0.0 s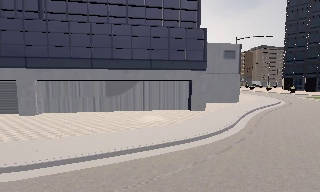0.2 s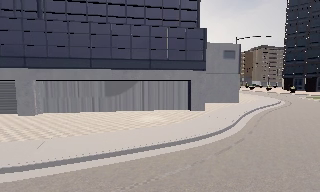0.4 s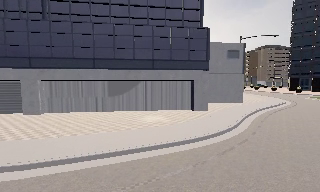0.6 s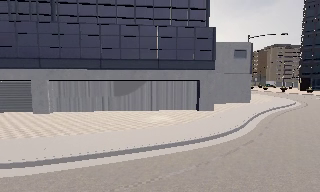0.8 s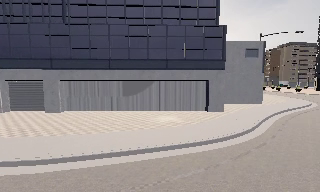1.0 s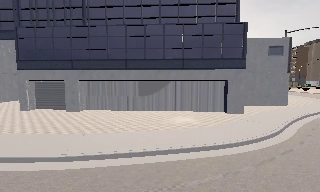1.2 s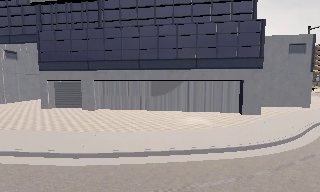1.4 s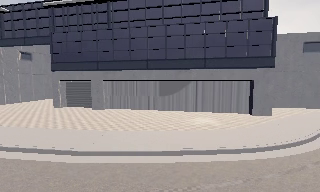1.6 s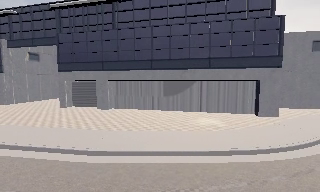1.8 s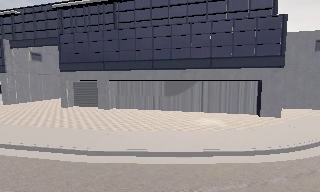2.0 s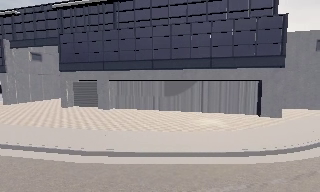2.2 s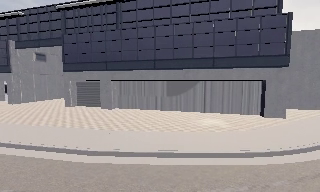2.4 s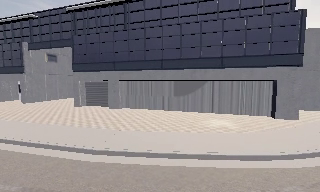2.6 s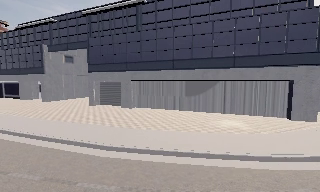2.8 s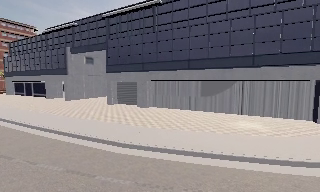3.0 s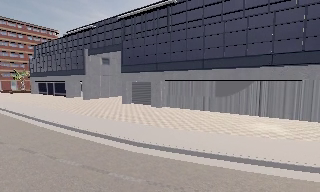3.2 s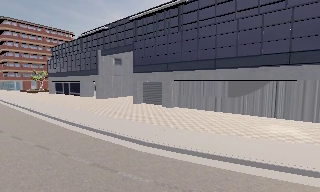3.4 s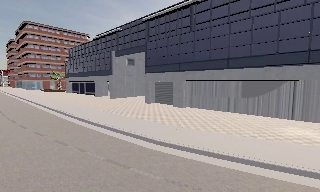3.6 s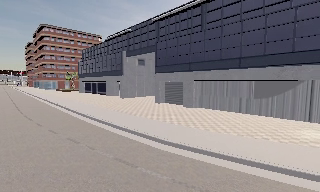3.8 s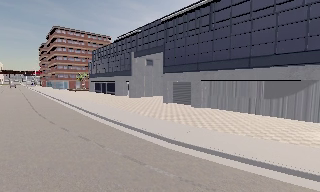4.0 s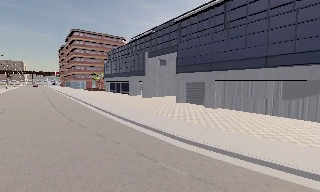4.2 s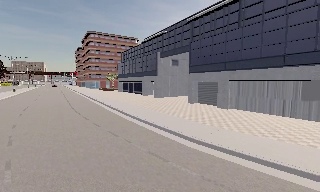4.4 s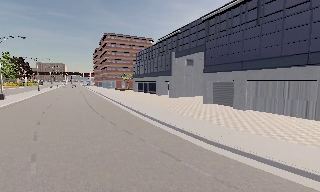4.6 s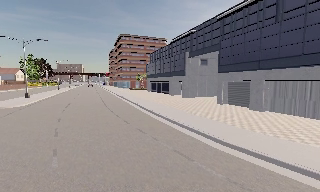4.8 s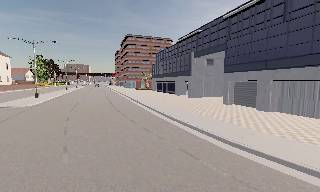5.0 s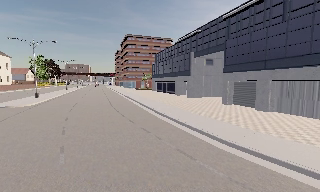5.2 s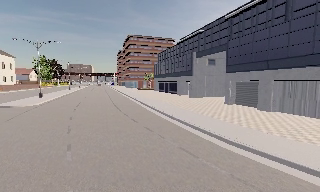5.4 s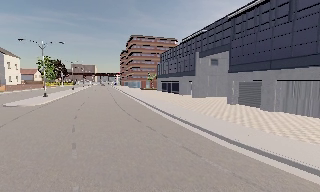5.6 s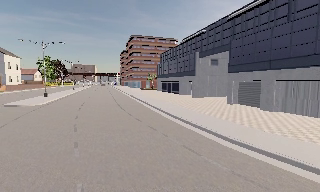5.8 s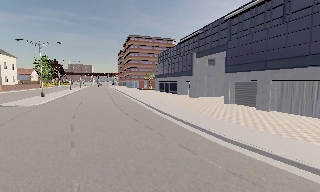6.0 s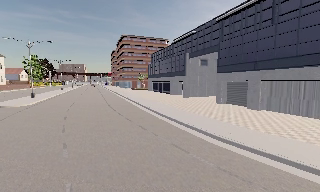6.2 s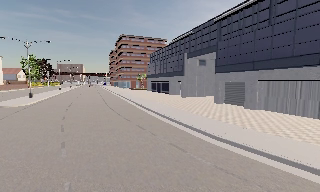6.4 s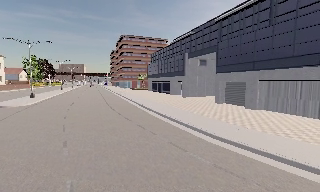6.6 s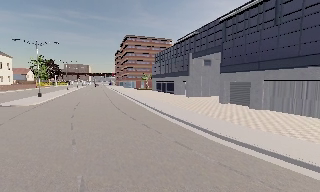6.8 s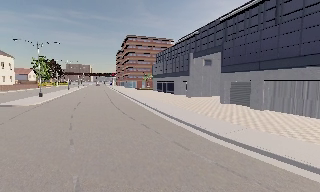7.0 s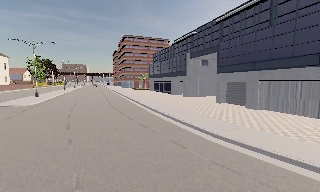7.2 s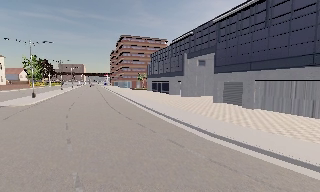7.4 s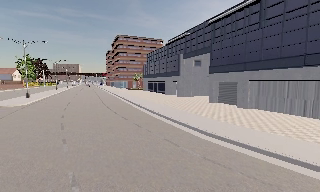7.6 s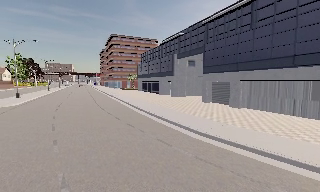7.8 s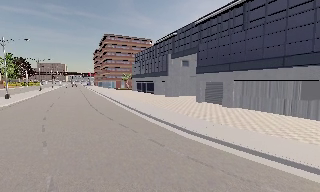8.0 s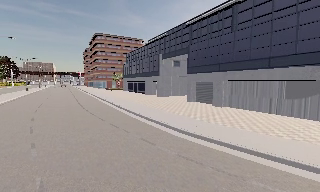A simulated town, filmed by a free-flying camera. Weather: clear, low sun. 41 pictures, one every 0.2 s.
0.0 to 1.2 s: The scene slides to the right, as the camera pans about 15 degrees to its left.
1.2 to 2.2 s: The camera shifts only a little, or ends up much as it began.
2.2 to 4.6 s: The scene slides to the right, as the camera pans about 50 degrees to its left. It travels backward and to its right, about 1 m.
4.6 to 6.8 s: The camera travels backward, about 1 m, so what stands in front gets smaller.
6.8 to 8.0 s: The camera swings to its right by about 10 degrees, and the scene slides to the left.
The film runs backward here.
